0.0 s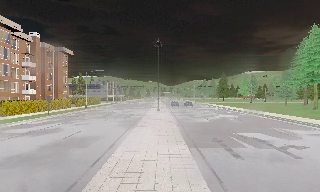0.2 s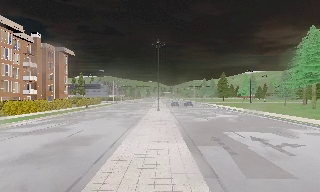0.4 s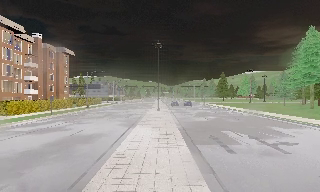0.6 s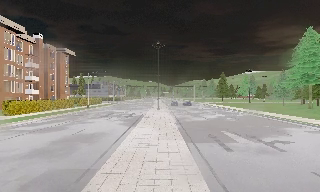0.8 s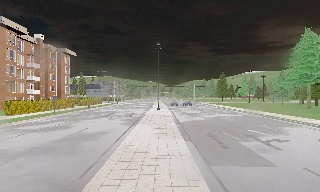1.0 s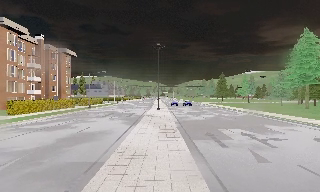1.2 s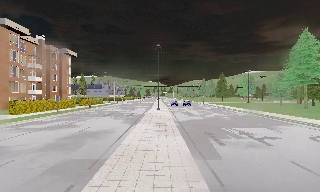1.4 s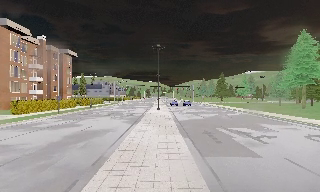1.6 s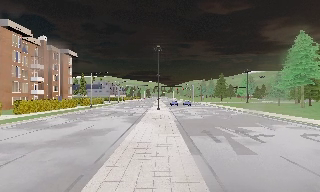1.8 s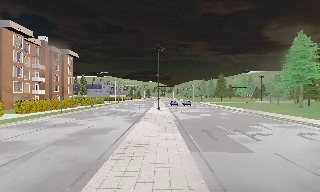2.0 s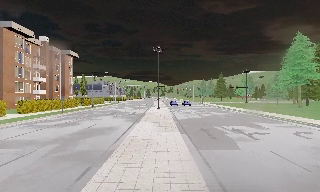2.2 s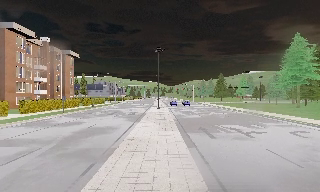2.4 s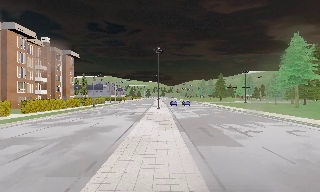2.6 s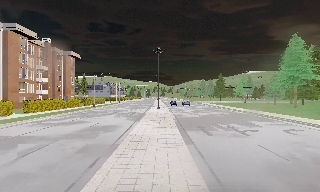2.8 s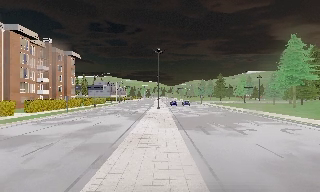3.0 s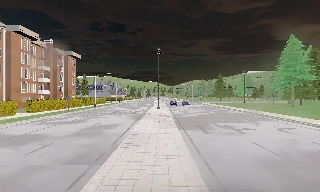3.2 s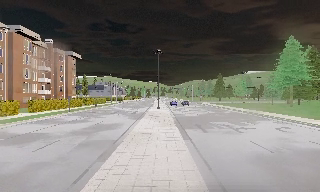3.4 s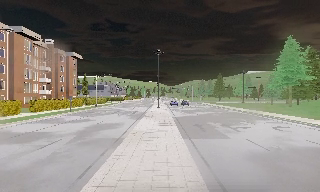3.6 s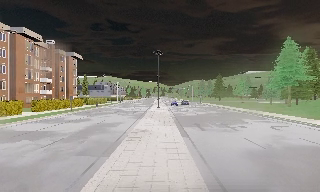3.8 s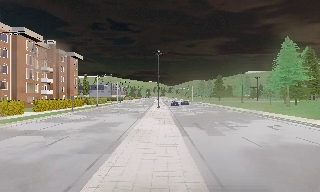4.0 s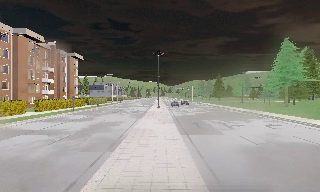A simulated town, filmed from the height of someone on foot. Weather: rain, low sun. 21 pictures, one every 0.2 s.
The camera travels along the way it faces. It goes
backward.
0.0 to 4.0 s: The camera travels backward, about 6 m, so what stands in front gets smaller.
The film runs backward here.
